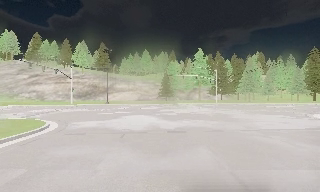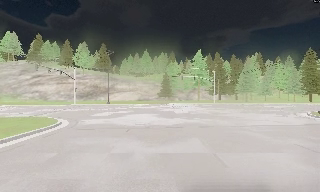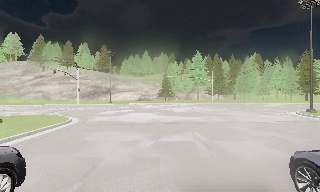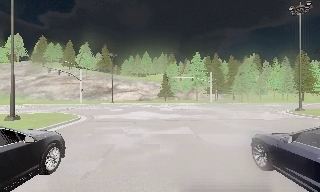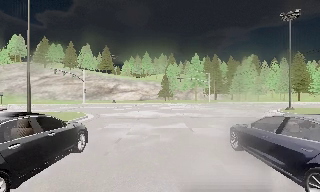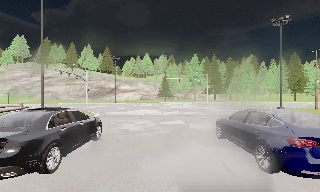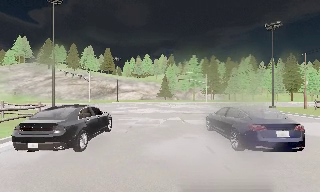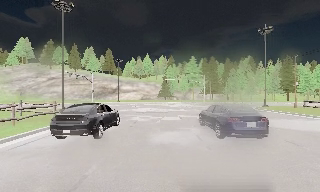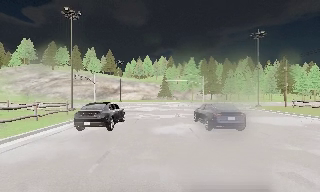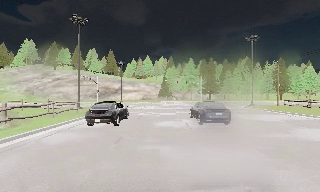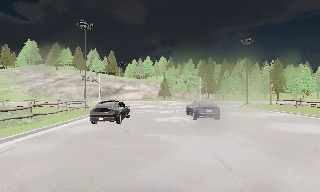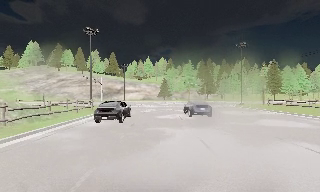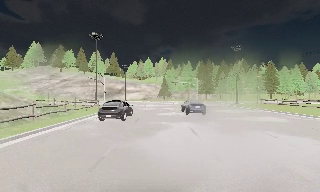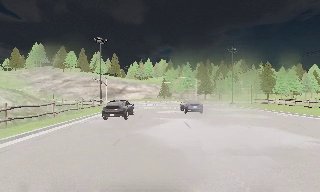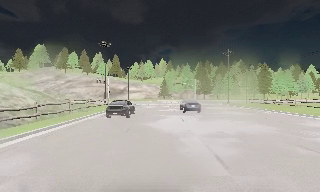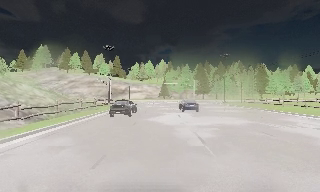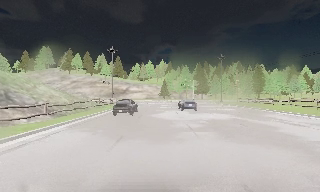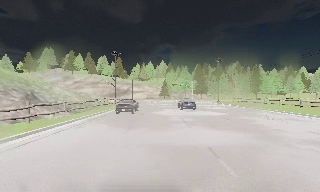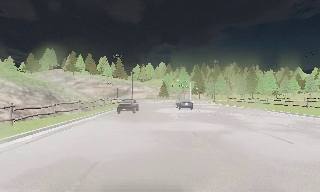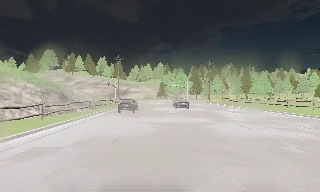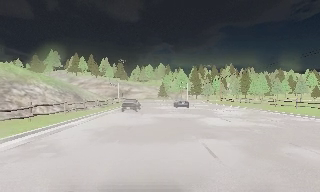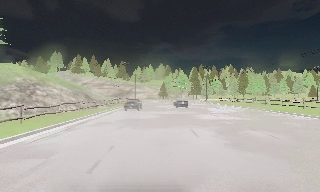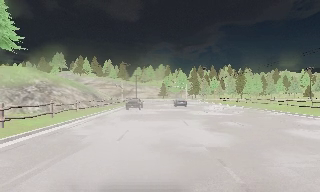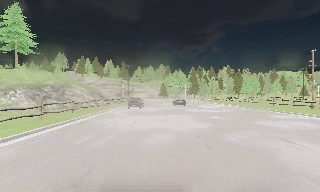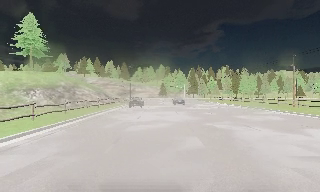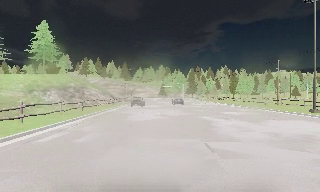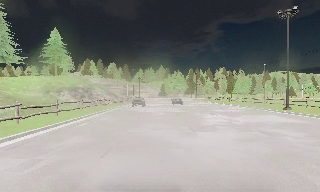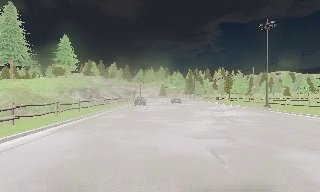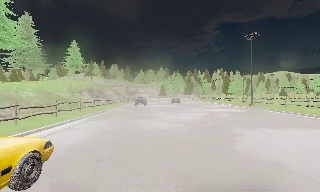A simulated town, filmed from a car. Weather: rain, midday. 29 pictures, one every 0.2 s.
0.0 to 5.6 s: The camera travels backward, about 65 m, so what stands in front gets smaller. It gains speed.
The film runs backward here.
